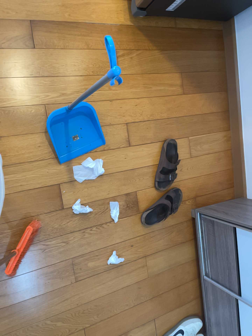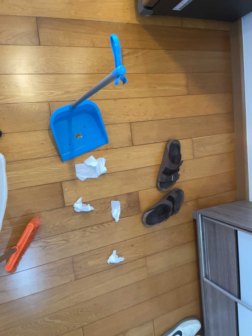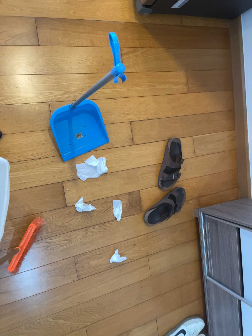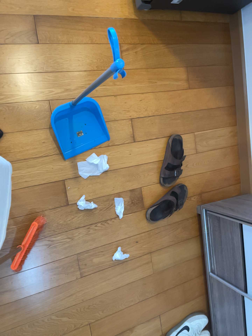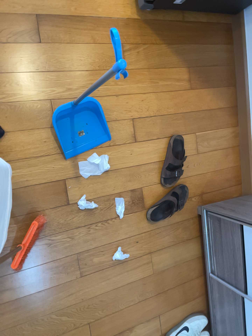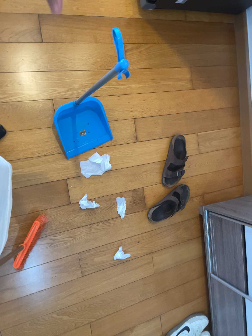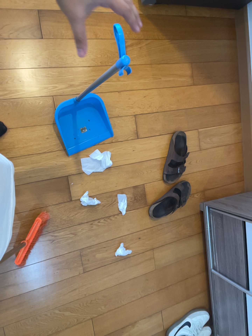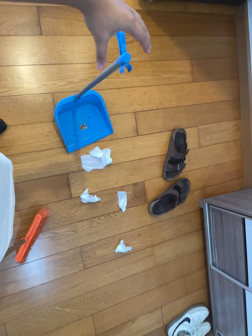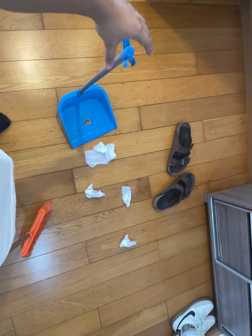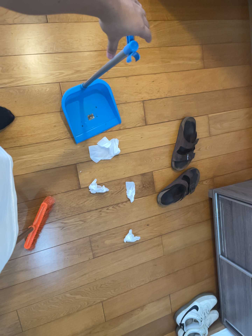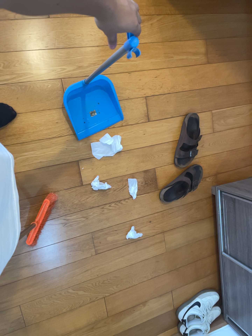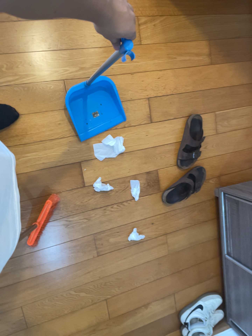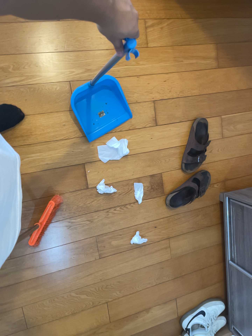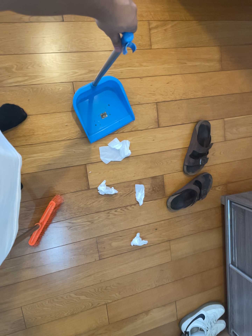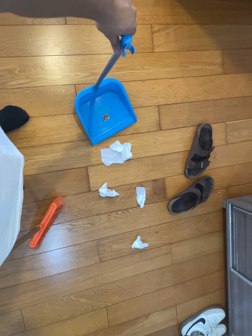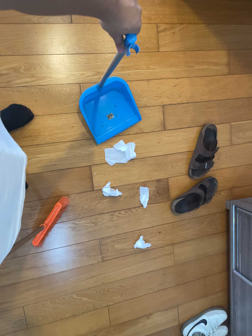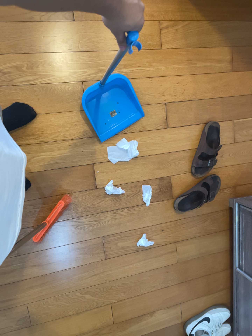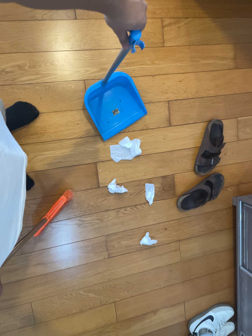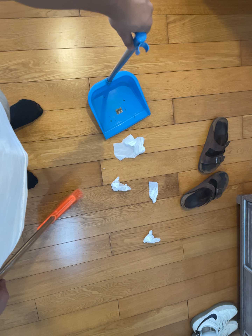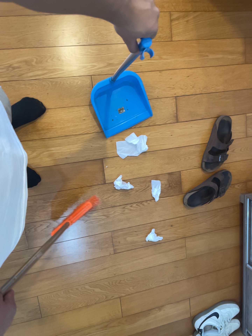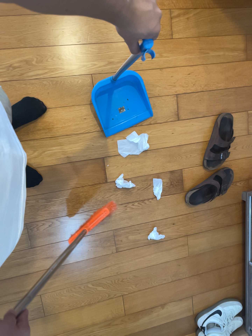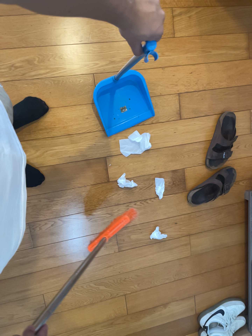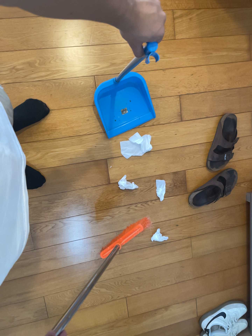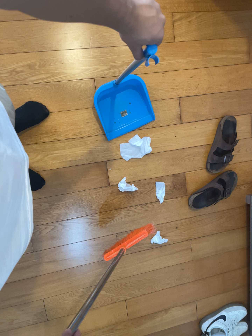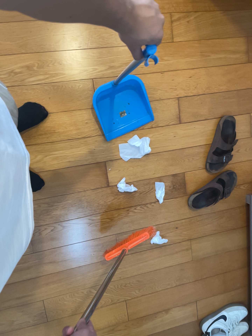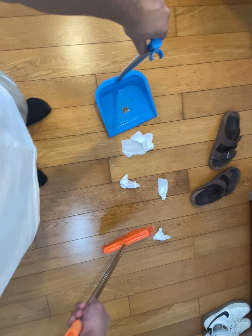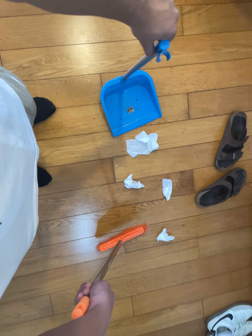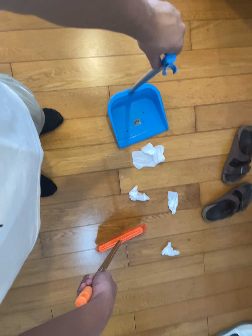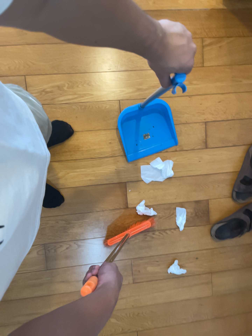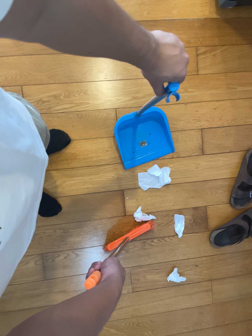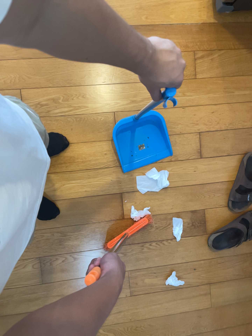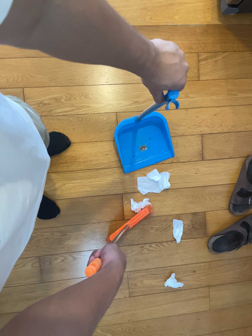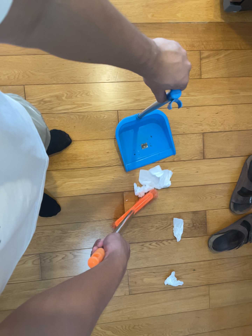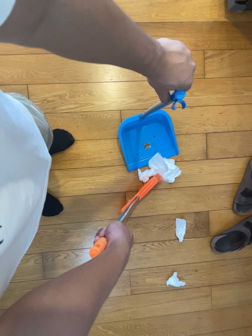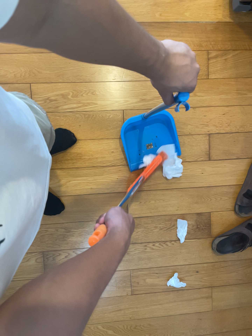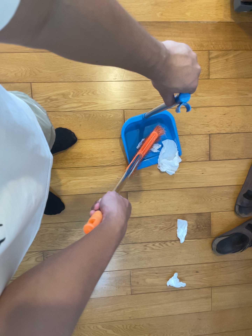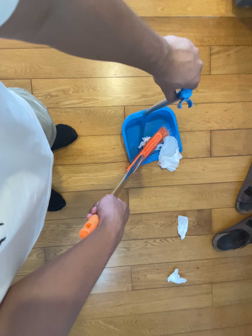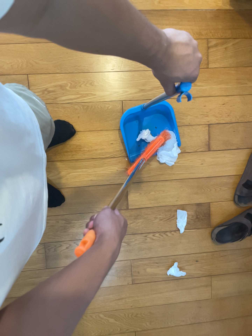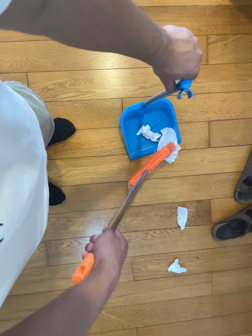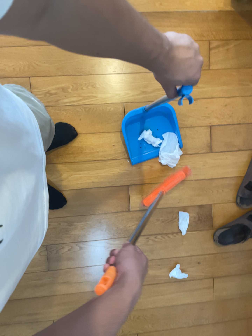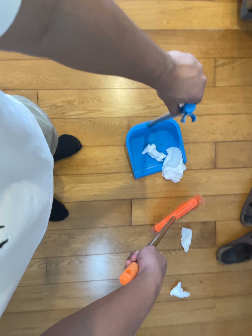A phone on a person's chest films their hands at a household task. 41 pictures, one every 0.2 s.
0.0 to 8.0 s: The camera pans to its left by about 20 degrees. It travels toward the top of its view, forward and to its right, about 16 cm, so close, fixed things drift downward. It rolls about its line of sight by about 10 degrees, and the scene rotates clockwise.
The film runs forward here.
